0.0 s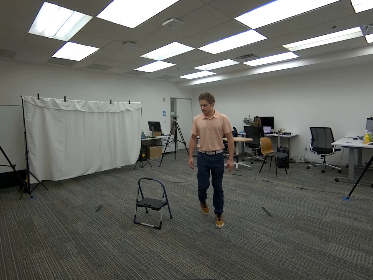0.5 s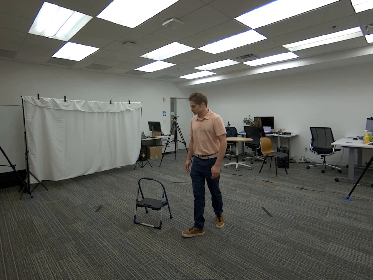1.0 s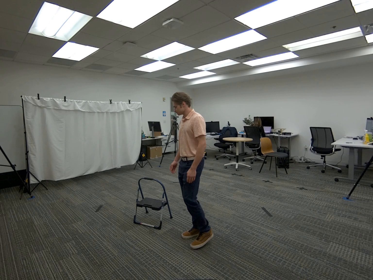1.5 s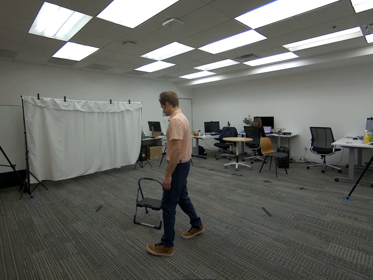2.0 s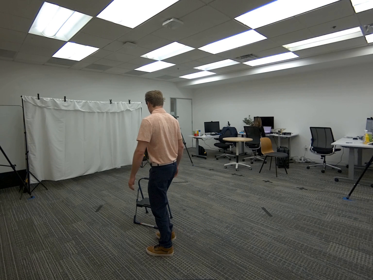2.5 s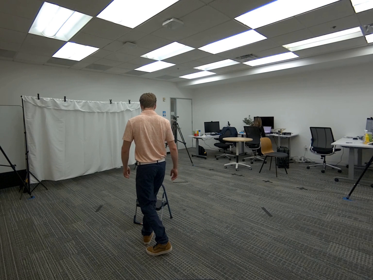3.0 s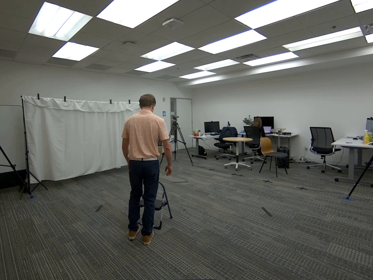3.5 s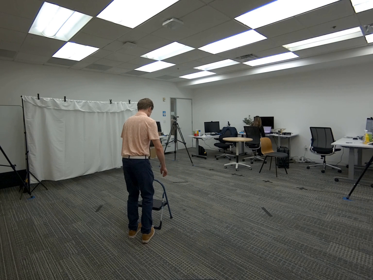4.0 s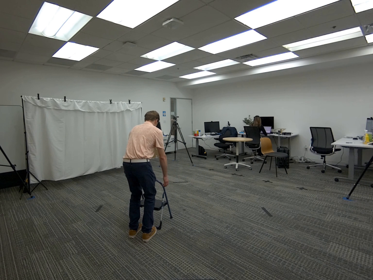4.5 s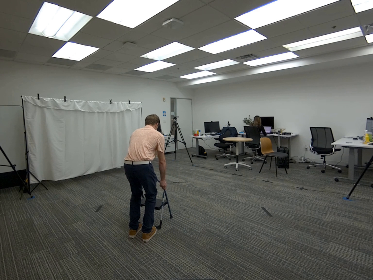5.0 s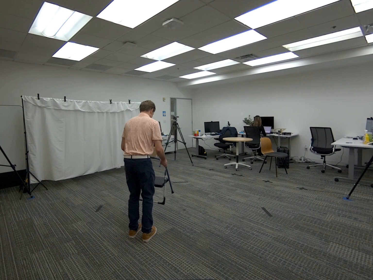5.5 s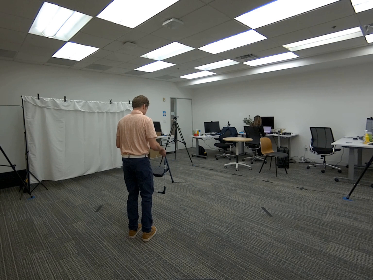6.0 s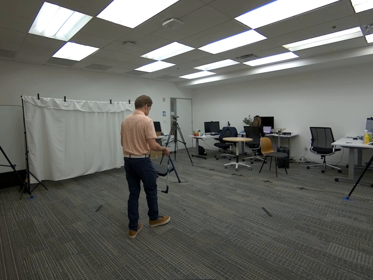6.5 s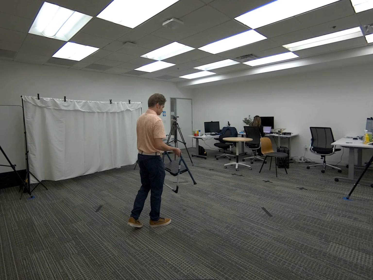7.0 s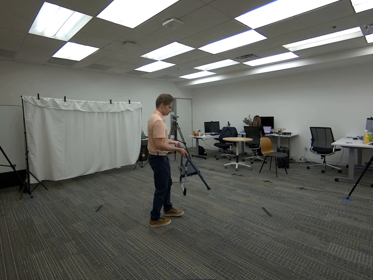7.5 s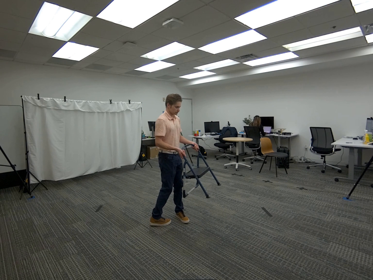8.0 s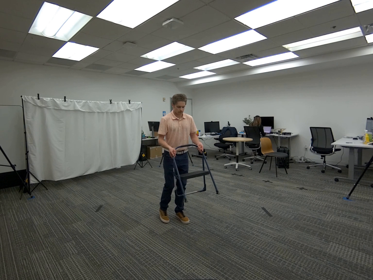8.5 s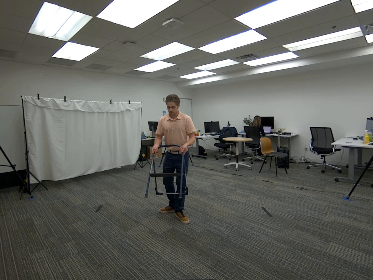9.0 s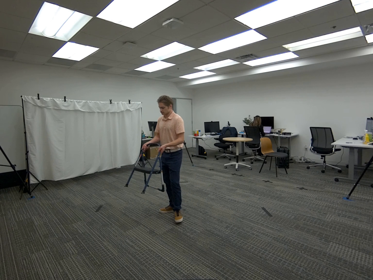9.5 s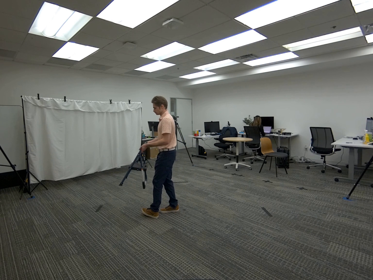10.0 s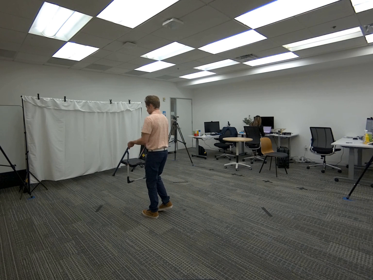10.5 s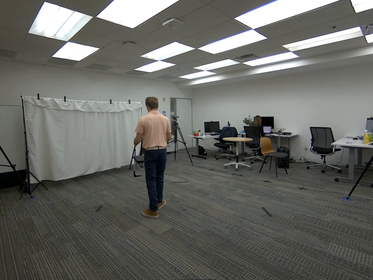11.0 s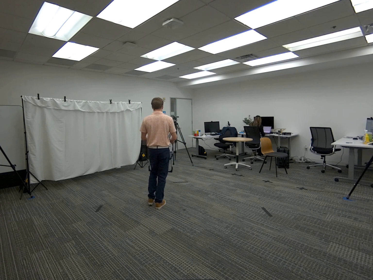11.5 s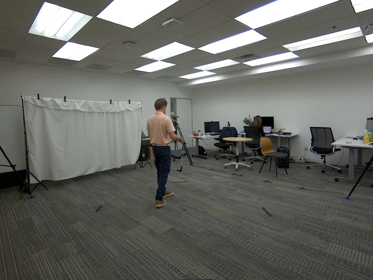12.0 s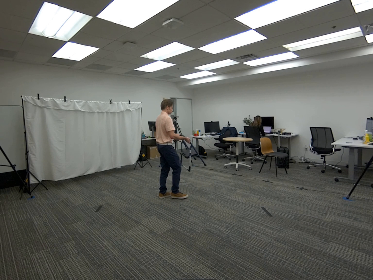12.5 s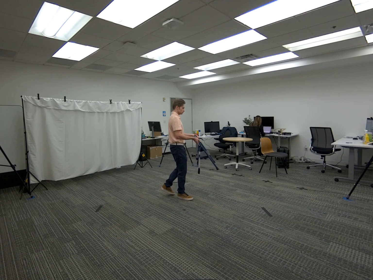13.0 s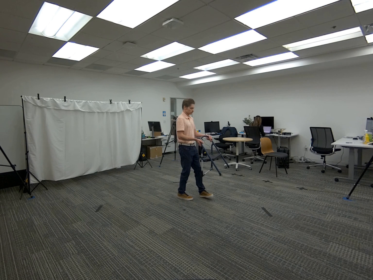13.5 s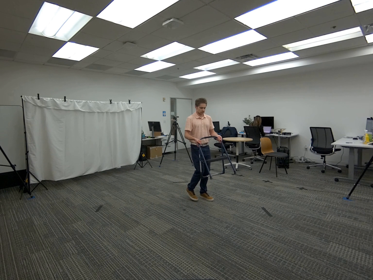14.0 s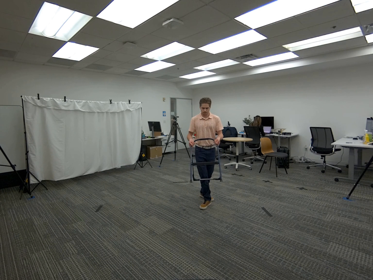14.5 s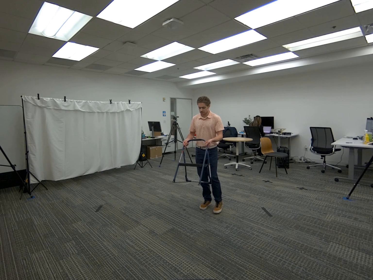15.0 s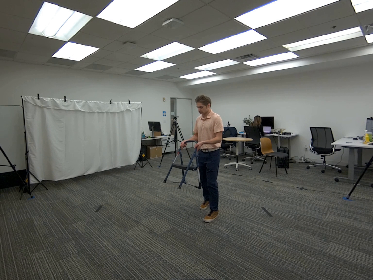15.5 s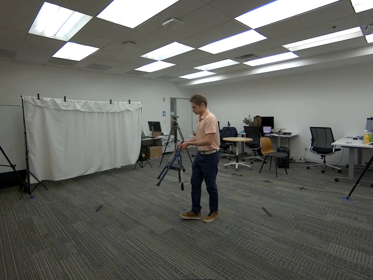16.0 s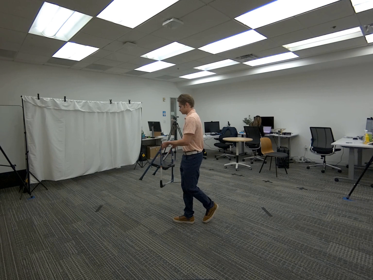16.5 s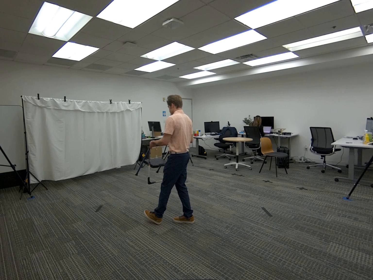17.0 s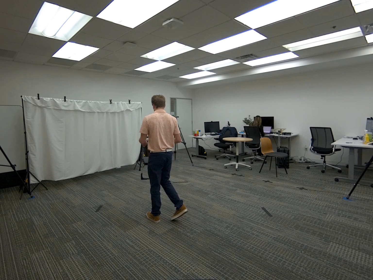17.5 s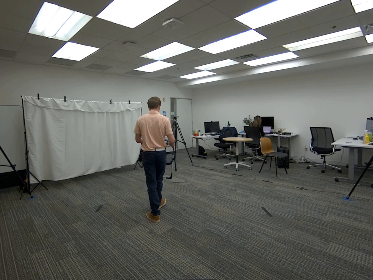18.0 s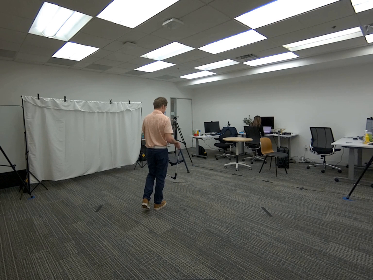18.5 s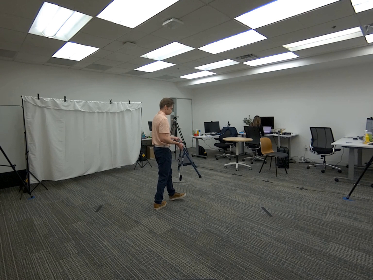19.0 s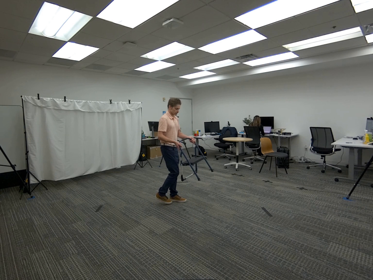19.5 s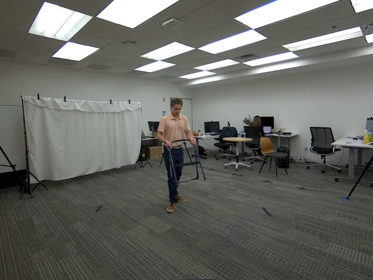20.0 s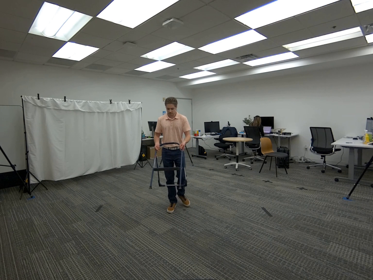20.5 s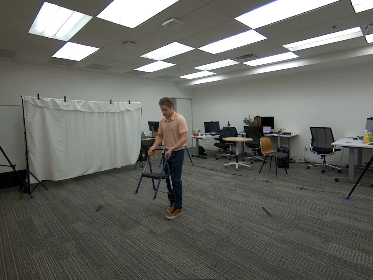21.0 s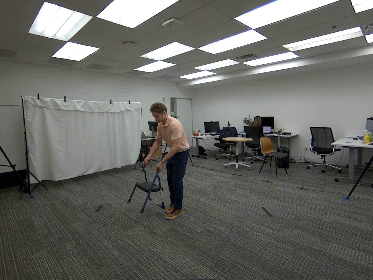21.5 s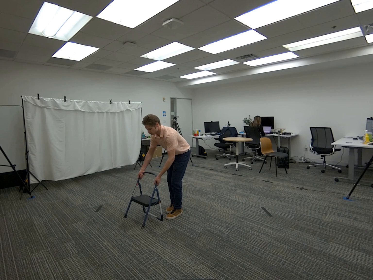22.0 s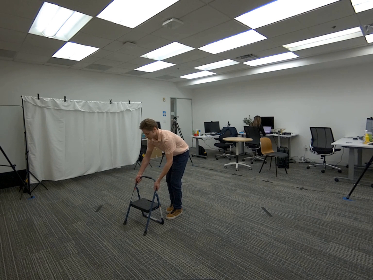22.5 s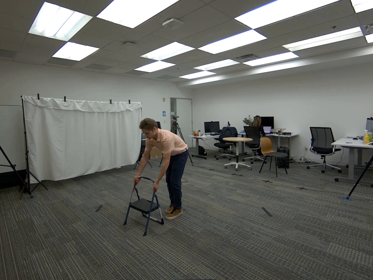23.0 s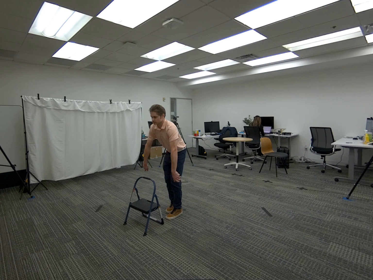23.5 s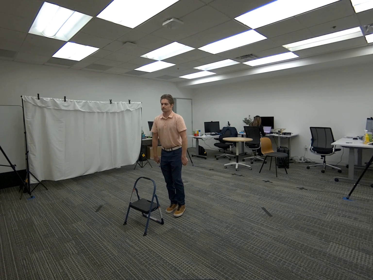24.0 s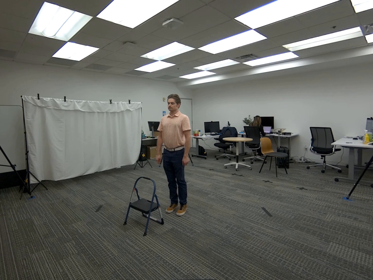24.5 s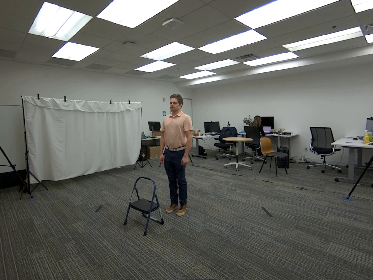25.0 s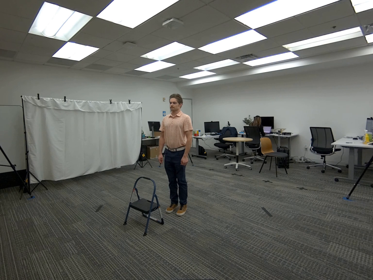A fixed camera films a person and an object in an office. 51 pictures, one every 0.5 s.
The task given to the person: Walk over to the step ladder and pick up the step ladder rotating the step ladder and yourself around the bounding area.
